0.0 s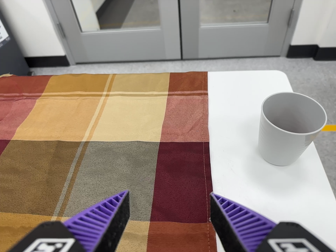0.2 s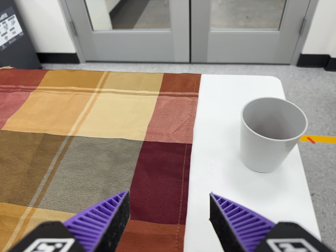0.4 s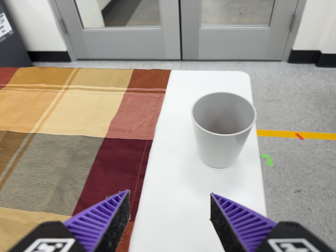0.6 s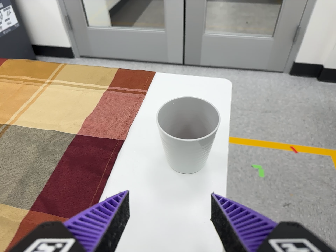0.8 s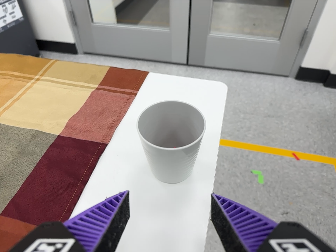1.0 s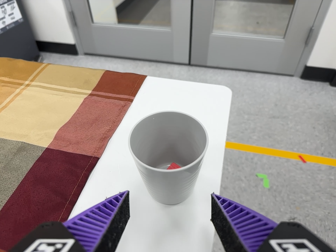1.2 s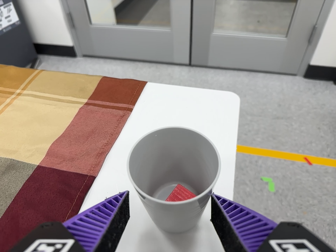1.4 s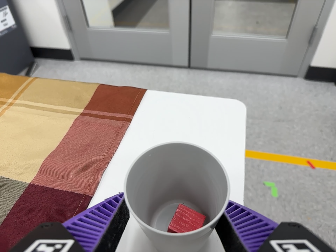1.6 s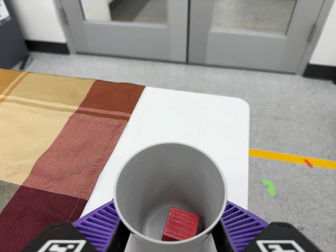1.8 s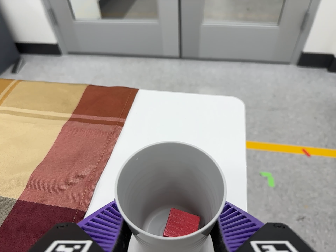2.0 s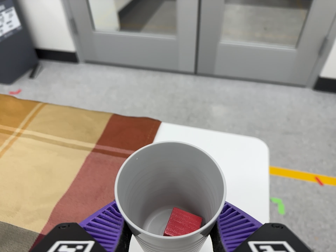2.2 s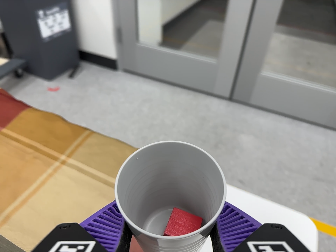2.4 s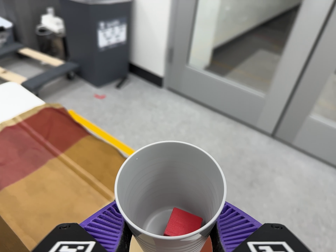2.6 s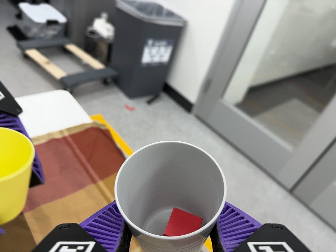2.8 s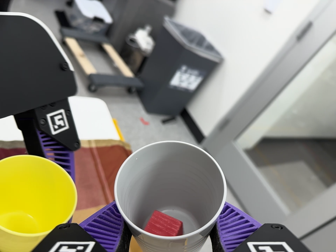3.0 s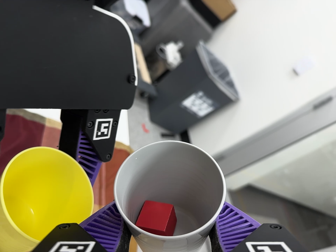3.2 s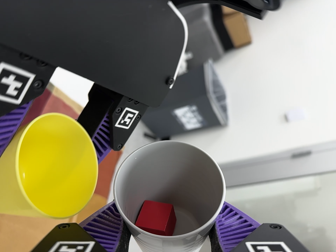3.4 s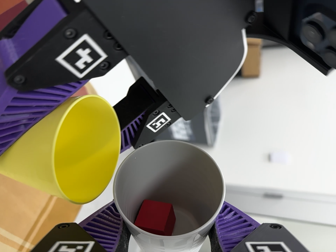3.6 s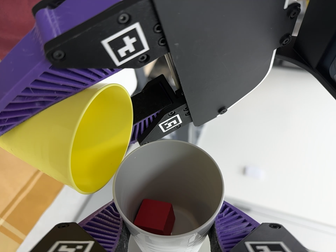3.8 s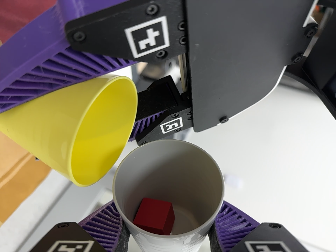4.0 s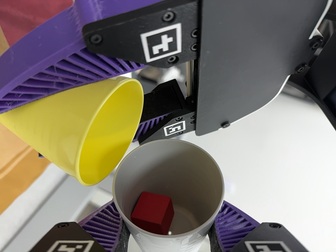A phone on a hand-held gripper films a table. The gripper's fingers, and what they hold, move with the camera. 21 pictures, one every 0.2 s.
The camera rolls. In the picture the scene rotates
clockwise.
0.0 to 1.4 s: The camera travels to its right and forward, about 22 cm, so close, fixed things drift to the left.
1.4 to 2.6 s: The scene slides to the right, as the camera pans about 15 degrees to its left. It travels toward the top of its view and to its left, about 30 cm, so close, fixed things drift downward. Its aim tips toward the top of its view by about 10 degrees, and the scene shifts downward. It rolls about its line of sight by about 35 degrees, and the scene rotates clockwise.
2.6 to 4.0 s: The camera pans to its right by about 15 degrees. It travels to its left and toward the top of its view, about 24 cm. Its aim tips toward the top of its view by about 10 degrees, and the scene shifts downward. It rolls about its line of sight by about 95 degrees, and the scene rotates clockwise.
The film runs forward here.
